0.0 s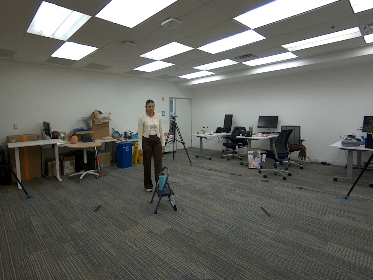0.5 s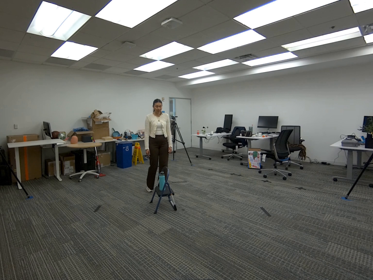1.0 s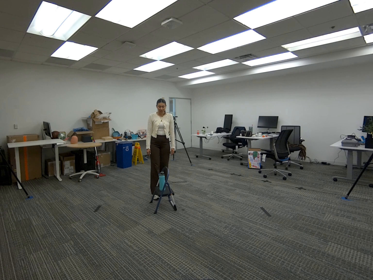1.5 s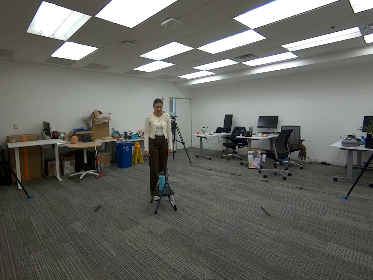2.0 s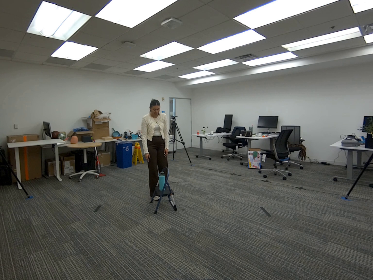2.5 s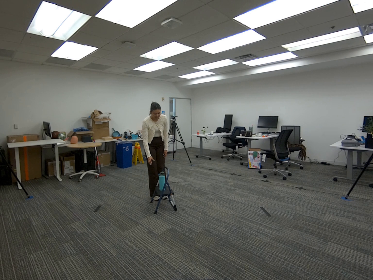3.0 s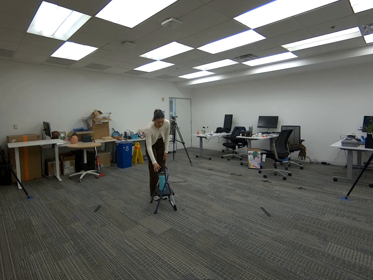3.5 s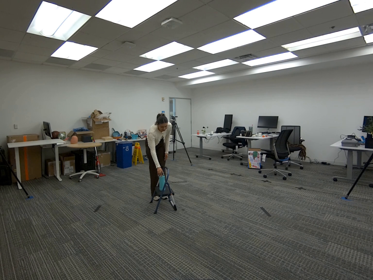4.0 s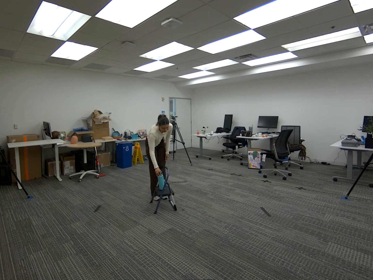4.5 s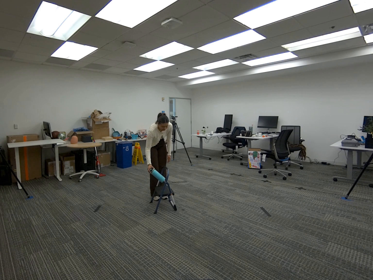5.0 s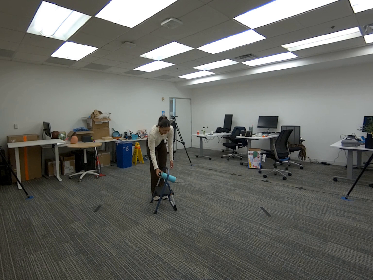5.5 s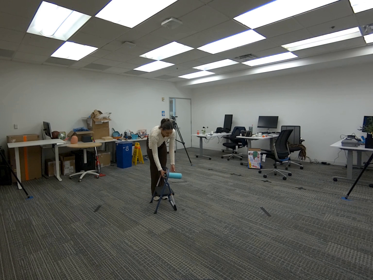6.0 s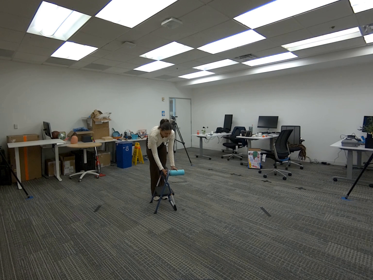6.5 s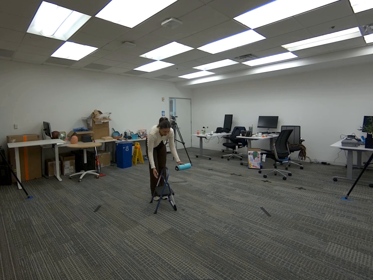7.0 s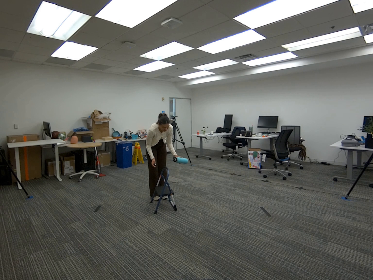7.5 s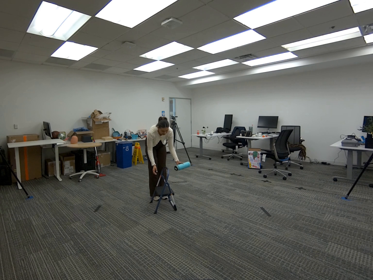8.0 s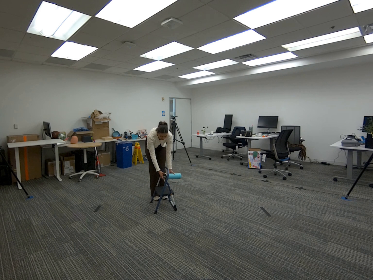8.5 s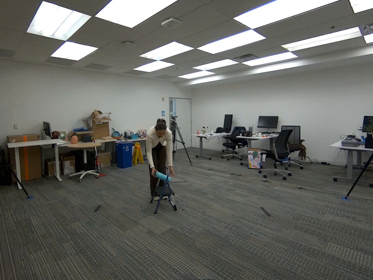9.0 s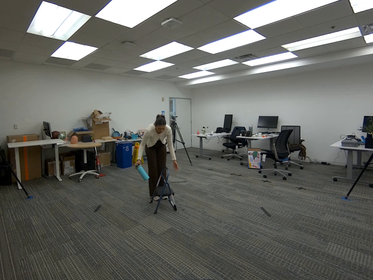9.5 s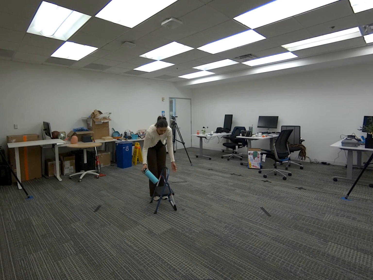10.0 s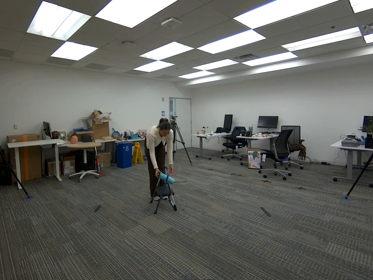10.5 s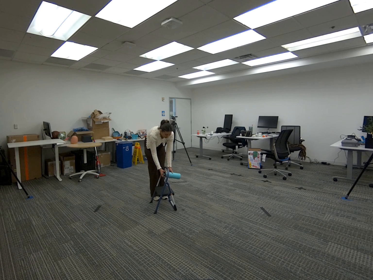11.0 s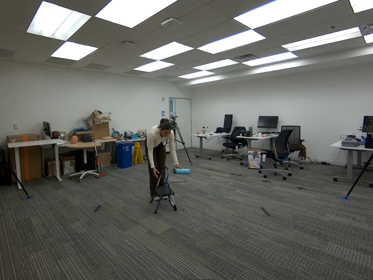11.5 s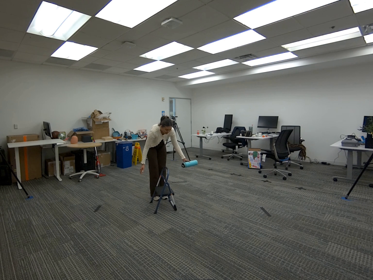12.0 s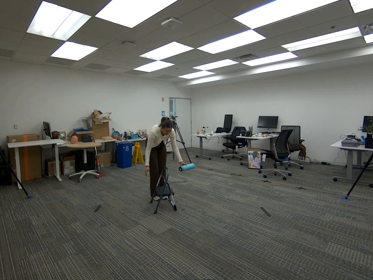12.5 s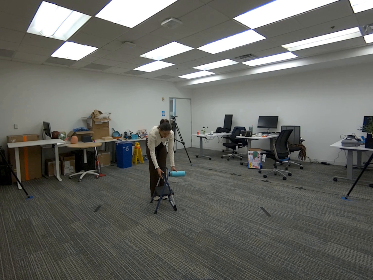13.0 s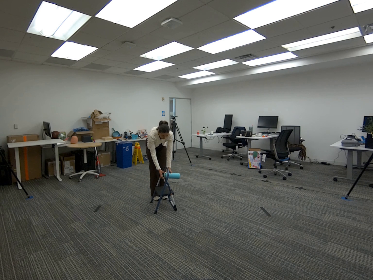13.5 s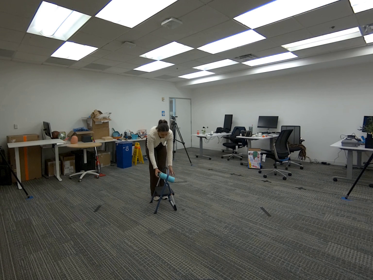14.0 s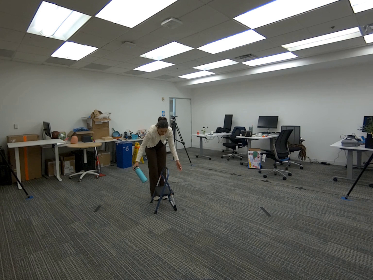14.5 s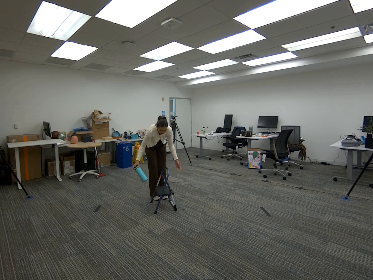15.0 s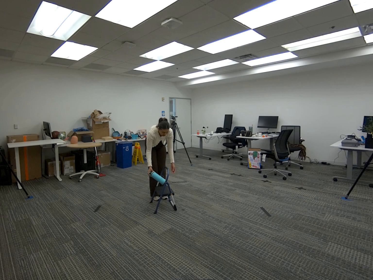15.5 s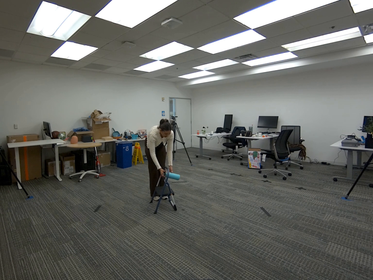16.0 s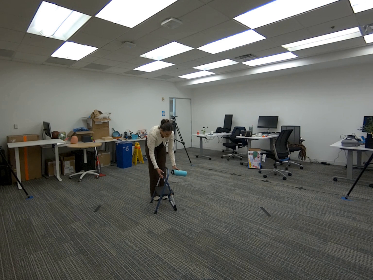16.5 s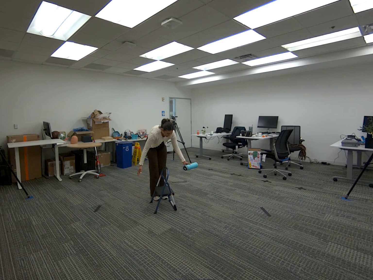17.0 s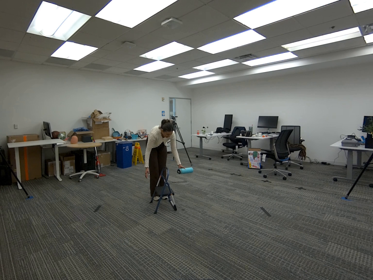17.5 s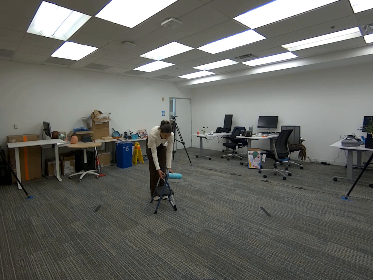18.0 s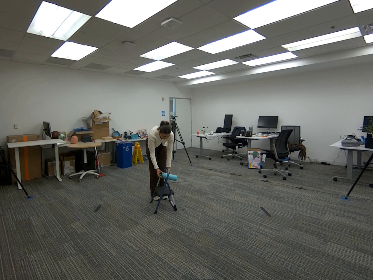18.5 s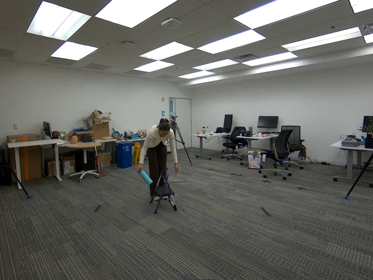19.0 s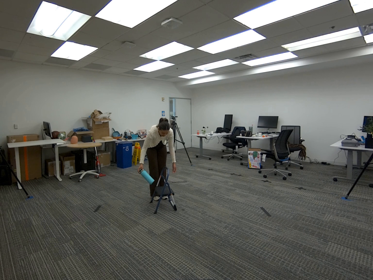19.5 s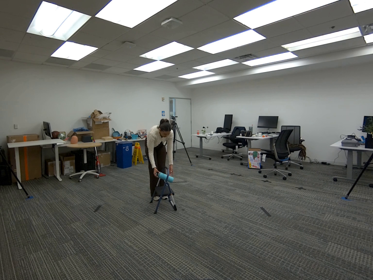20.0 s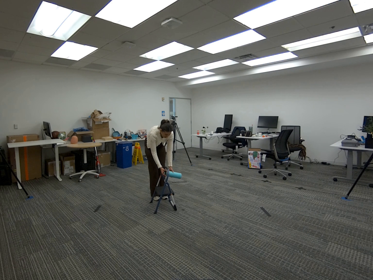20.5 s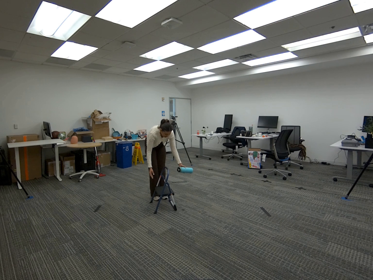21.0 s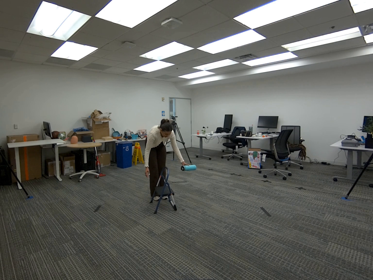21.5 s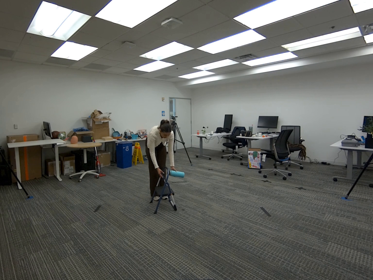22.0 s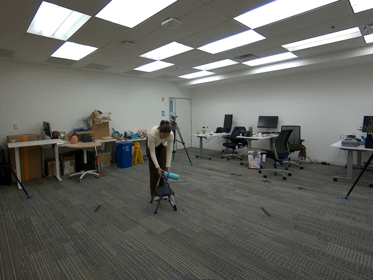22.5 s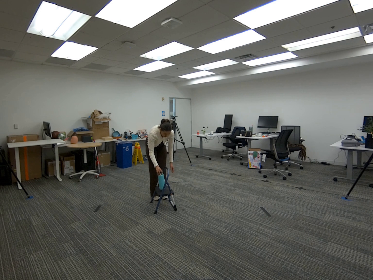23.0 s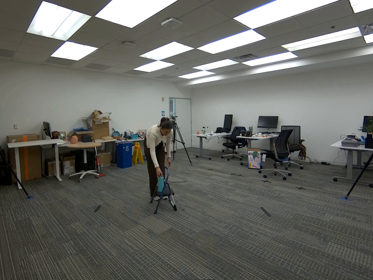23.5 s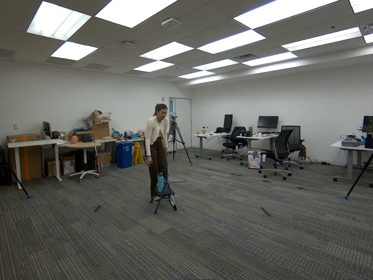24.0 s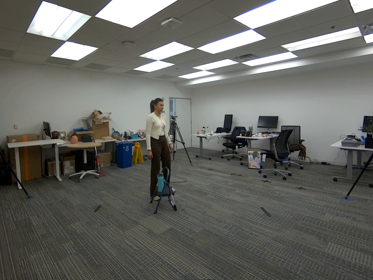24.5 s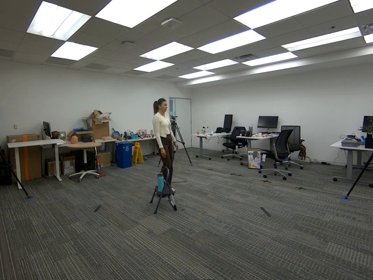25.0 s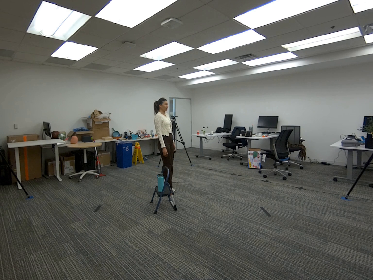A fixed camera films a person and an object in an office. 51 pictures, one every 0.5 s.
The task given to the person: "Walk to the cyan water bottle on the step ladder. Pick it up with your right hand and pass it through the ladder to your left hand. Continue passing it back and forth a few times, then place the bottle back on the step ladder when finished.
